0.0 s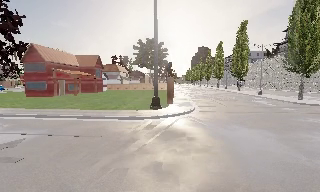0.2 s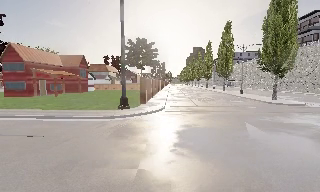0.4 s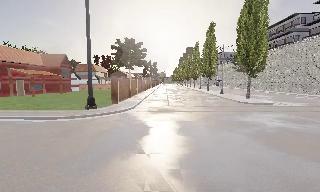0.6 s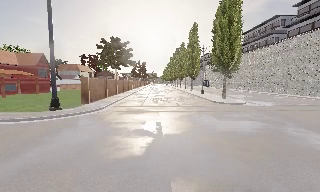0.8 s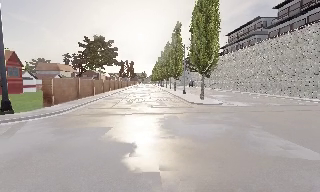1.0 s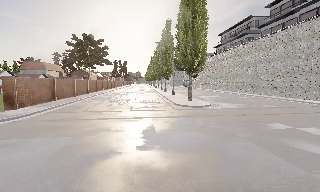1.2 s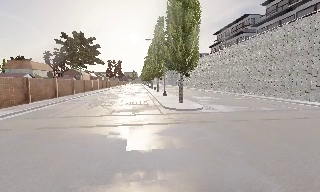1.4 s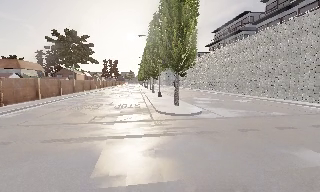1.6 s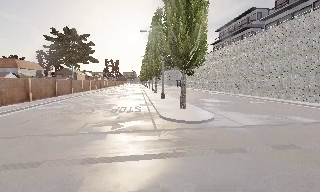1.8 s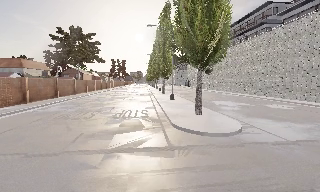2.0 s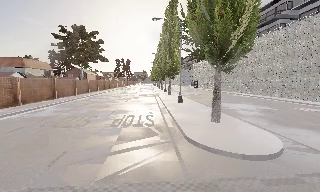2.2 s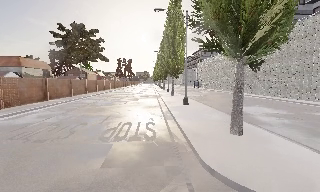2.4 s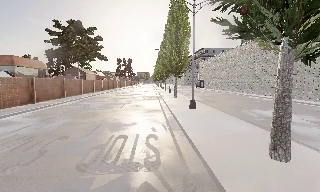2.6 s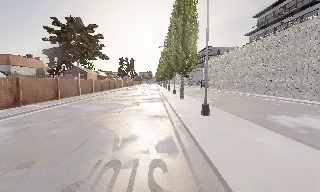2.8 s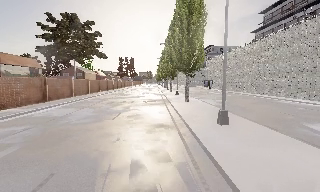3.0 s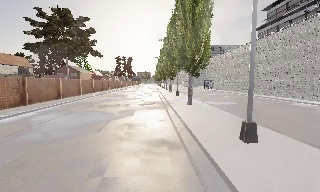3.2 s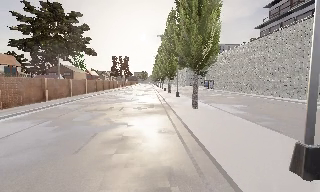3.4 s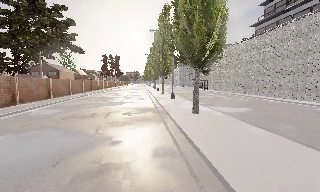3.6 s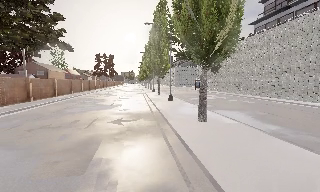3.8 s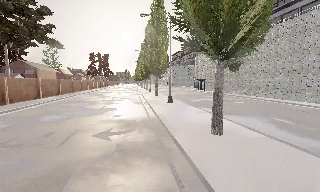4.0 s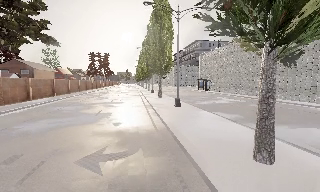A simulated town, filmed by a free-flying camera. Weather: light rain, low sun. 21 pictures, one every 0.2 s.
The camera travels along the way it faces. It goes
forward.
0.0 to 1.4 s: The camera swings to its right by about 15 degrees, and the scene slides to the left. It travels to its right and forward, about 12 m, so close, fixed things drift to the left.
1.4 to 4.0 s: The camera travels forward, about 25 m, so what stands in front looms larger.
The film runs backward here.
